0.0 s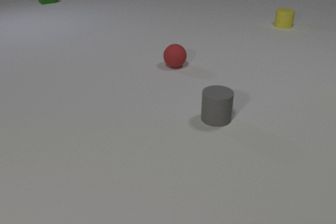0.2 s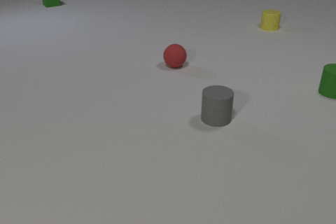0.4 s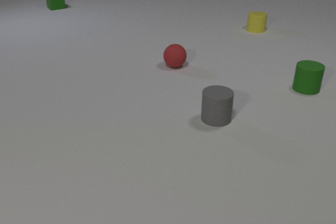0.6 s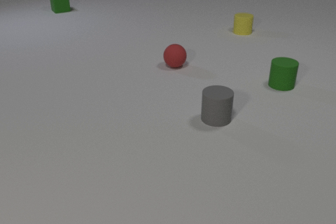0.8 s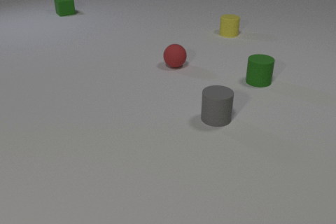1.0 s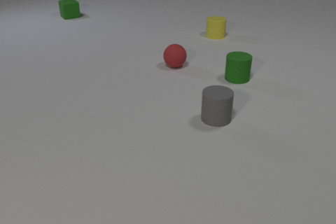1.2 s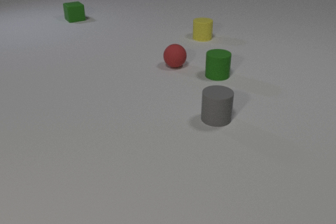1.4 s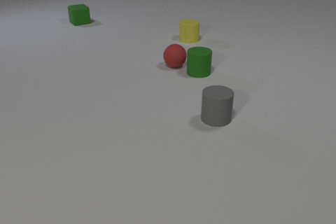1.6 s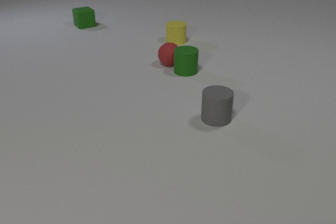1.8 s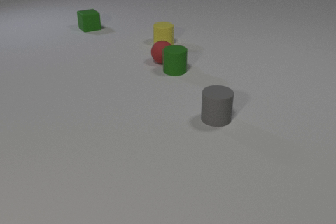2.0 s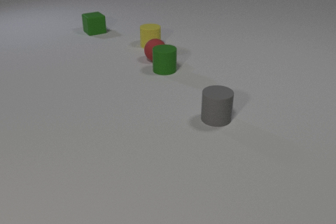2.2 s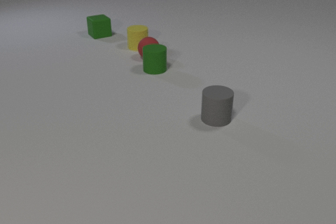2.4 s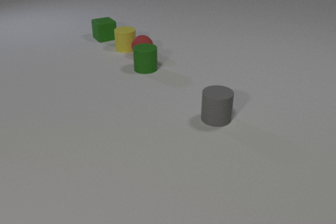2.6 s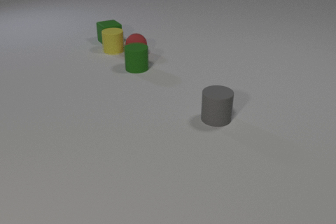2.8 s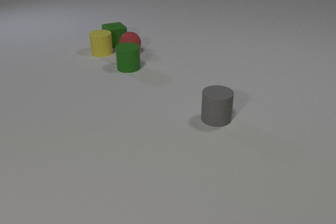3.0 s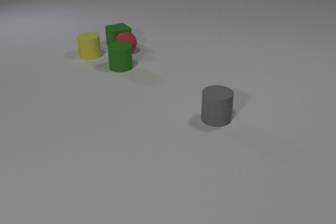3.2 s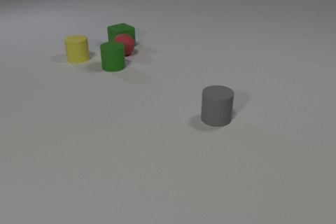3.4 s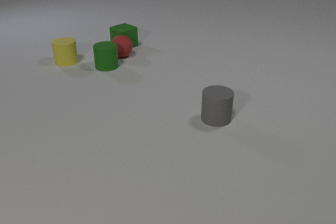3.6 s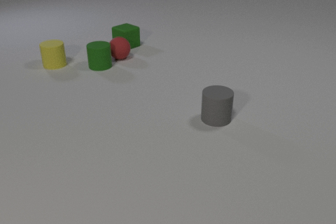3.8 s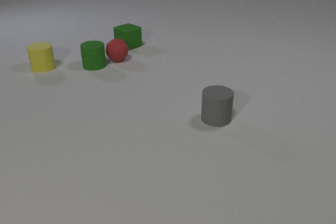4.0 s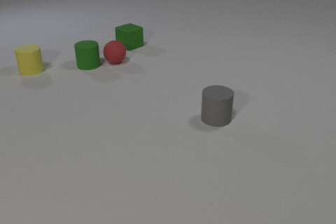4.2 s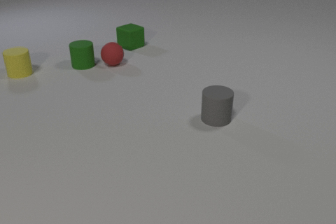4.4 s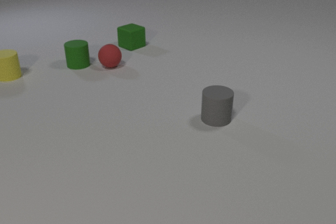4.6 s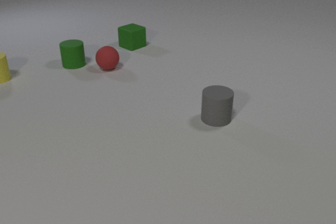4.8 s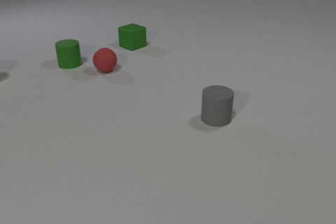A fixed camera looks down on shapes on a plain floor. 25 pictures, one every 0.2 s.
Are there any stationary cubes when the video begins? no.
Are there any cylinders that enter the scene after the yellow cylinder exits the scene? no.
What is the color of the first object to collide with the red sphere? green.
0.0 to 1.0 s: The green rubber cylinder comes in at the right edge, slides to the left. The yellow rubber cylinder slides to the left and toward the camera. The green rubber cube slides toward the camera.
1.0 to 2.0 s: The green rubber cylinder slides to the left. The red rubber sphere rolls to the left and away from the camera. The yellow rubber cylinder slides to the left and toward the camera. The green rubber cube slides toward the camera and to the right. The green rubber cylinder and the red rubber sphere collide.
2.0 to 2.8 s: The green rubber cylinder slides to the left. The red rubber sphere rolls to the left and away from the camera. The yellow rubber cylinder slides to the left. The green rubber cube slides toward the camera and to the right. The yellow rubber cylinder and the green rubber cube collide.
2.8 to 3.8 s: The green rubber cylinder slides to the left. The red rubber sphere rolls toward the camera and to the left. The yellow rubber cylinder slides to the left and toward the camera. The green rubber cube slides to the right and toward the camera. The red rubber sphere and the green rubber cube collide.
3.8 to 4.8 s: The green rubber cylinder slides to the left. The red rubber sphere rolls toward the camera and to the left. The yellow rubber cylinder slides to the left. The green rubber cube slides to the right.
